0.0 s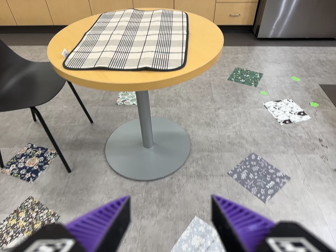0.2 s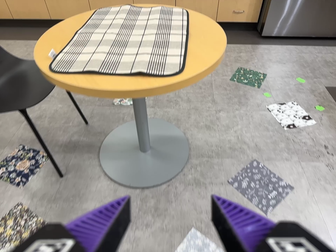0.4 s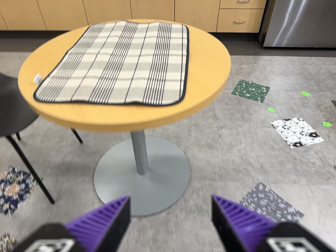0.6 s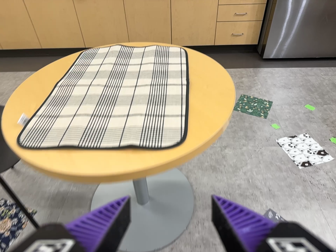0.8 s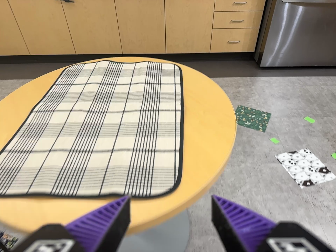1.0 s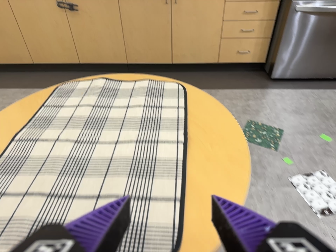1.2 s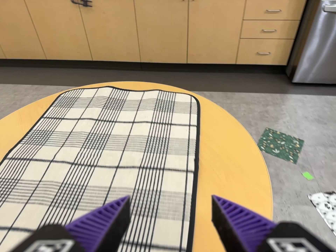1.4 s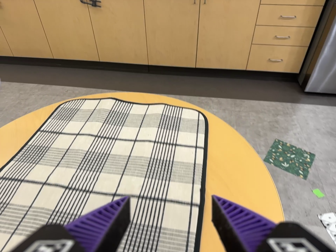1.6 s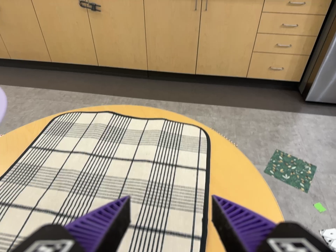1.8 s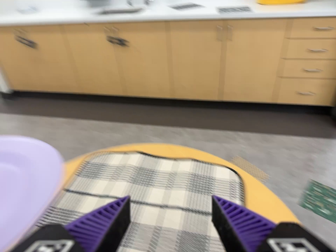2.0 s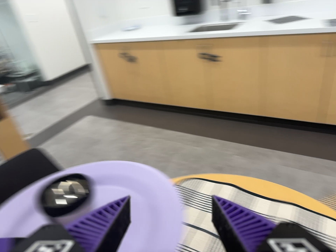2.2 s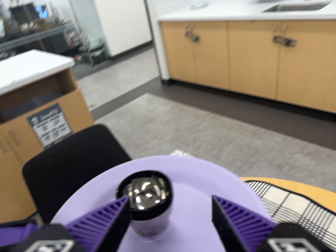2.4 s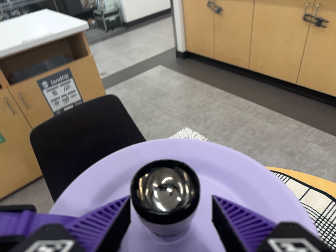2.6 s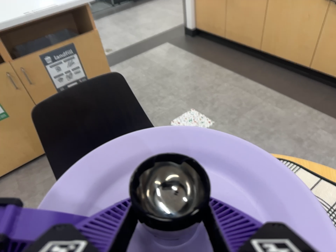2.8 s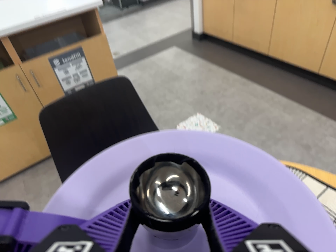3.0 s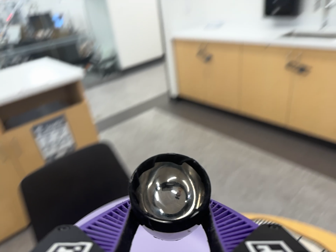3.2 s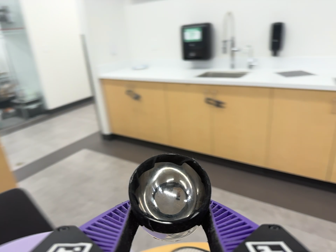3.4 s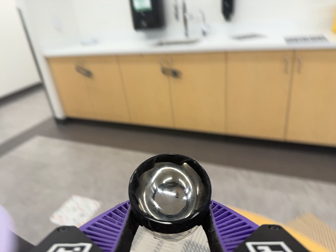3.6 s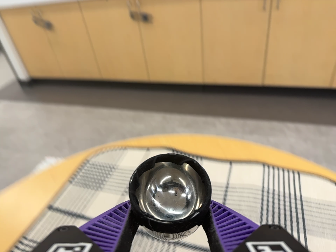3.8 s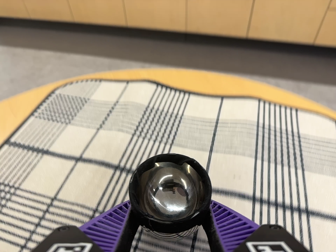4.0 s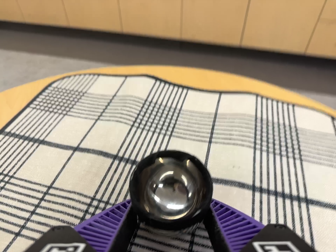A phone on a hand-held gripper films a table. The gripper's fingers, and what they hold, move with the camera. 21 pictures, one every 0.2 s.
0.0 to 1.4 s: The camera travels forward and toward the top of its view, about 80 cm, so what stands in front looms larger.
1.4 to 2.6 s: The camera swings to its left by about 40 degrees, and the scene slides to the right. It travels toward the top of its view, forward and to its left, about 30 cm, so close, fixed things drift downward. Its aim tips toward the bottom of its view by about 10 degrees. It rolls about its line of sight by about 20 degrees, and the scene rotates clockwise.
2.6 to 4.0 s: The camera pans to its right by about 35 degrees. It travels toward the bottom of its view, forward and to its right, about 30 cm, so close, fixed things drift upward. It rolls about its line of sight by about 15 degrees, and the scene rotates counterclockwise.
The film runs forward here.
